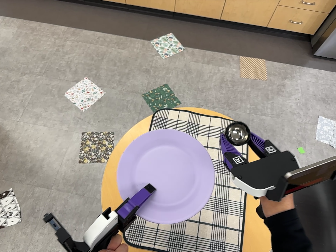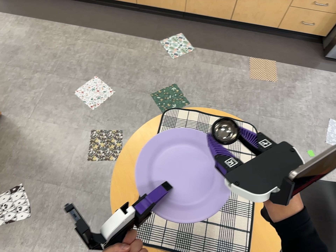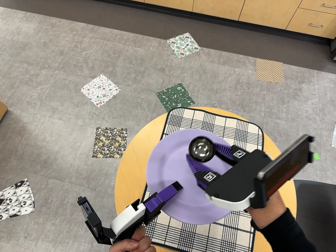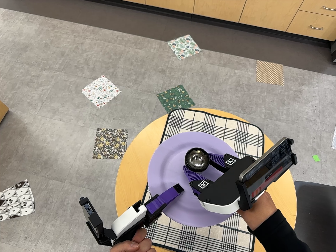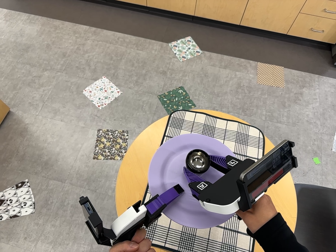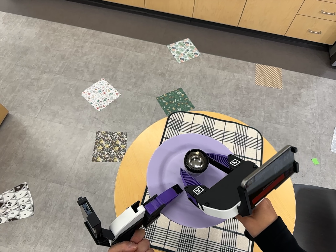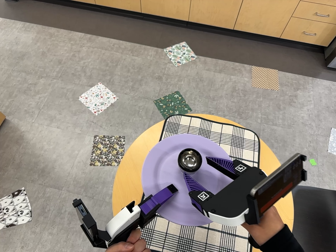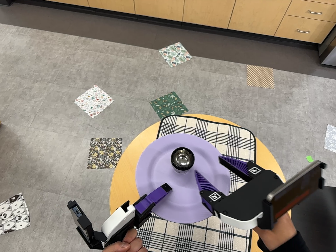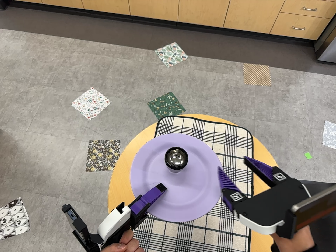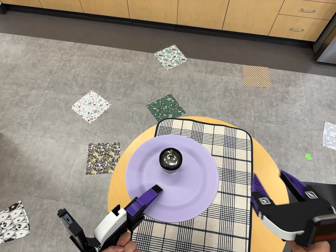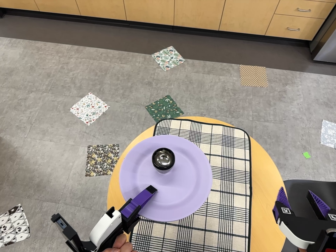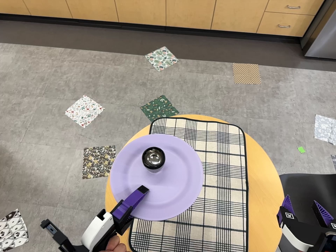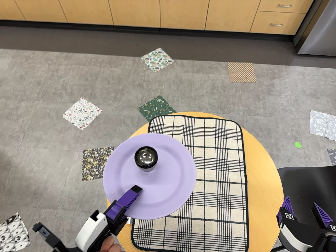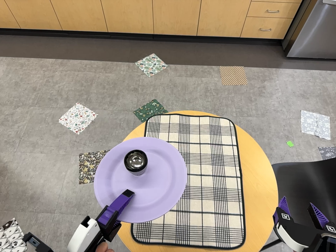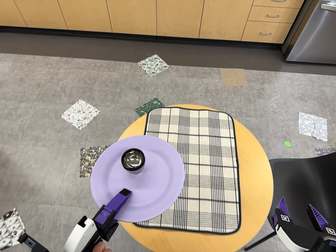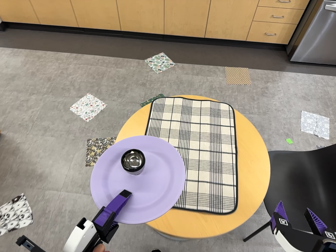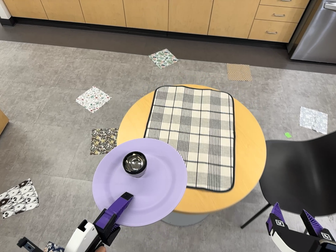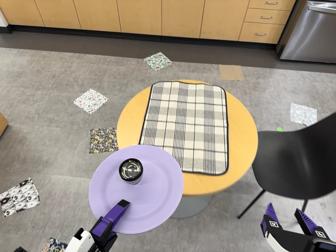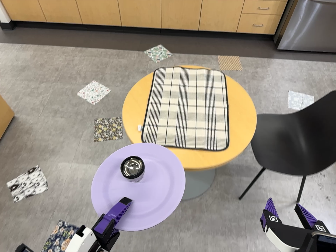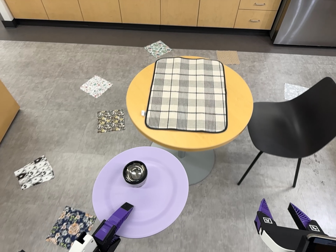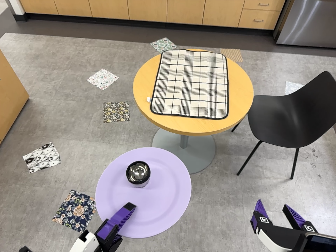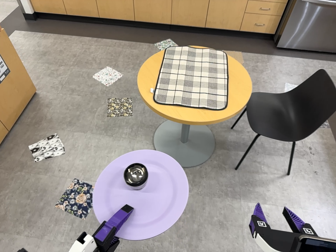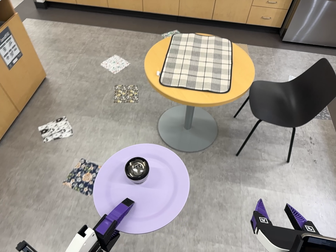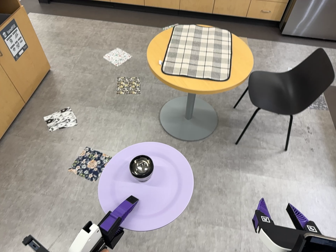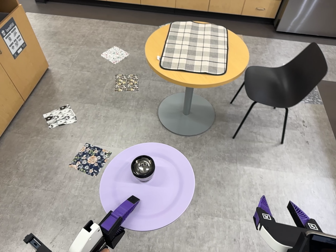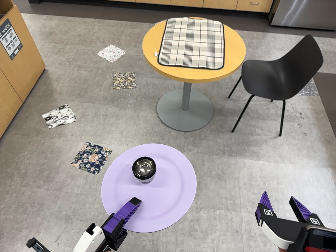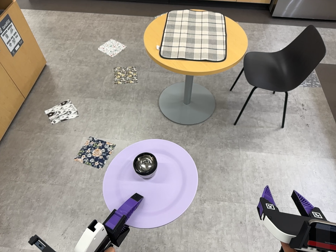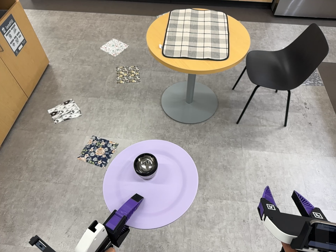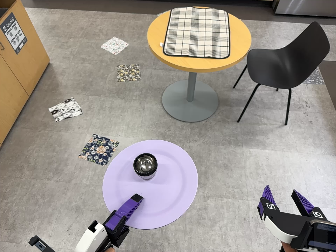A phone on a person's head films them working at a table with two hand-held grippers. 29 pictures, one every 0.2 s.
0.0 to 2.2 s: The camera shifts only a little, or ends up much as it began.
2.2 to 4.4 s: The camera travels toward the bottom of its view and backward, about 110 cm, so close, fixed things drift upward. Its aim tips toward the top of its view by about 10 degrees.
4.4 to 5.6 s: The camera travels toward the bottom of its view, backward and to its left, about 22 cm, so close, fixed things drift upward.
The film runs backward here.
